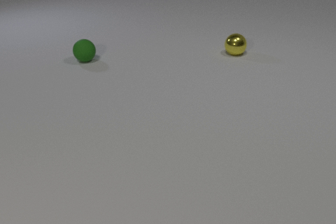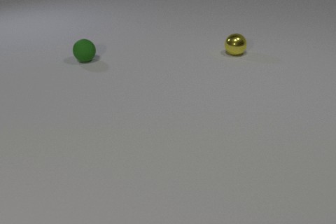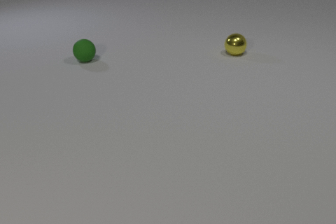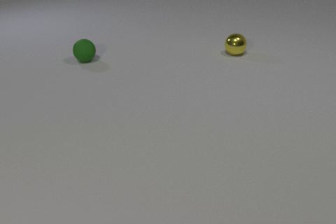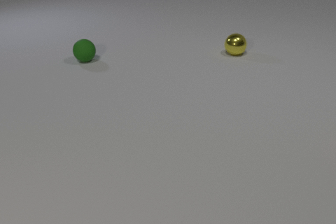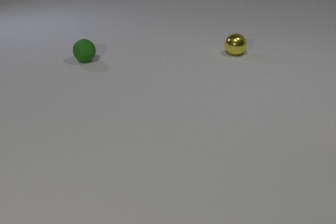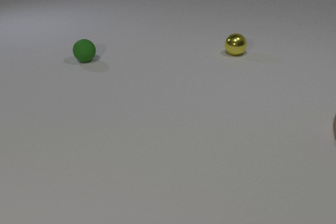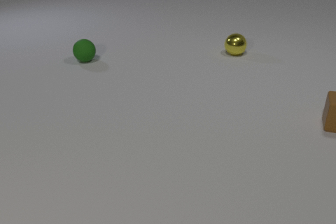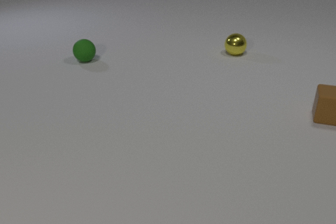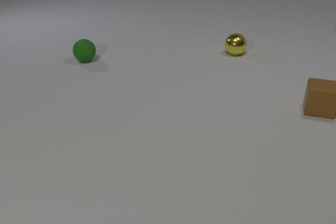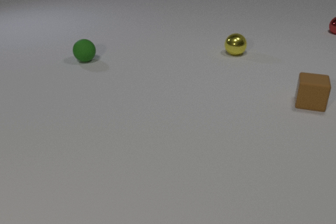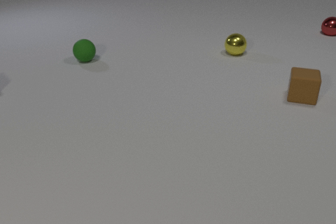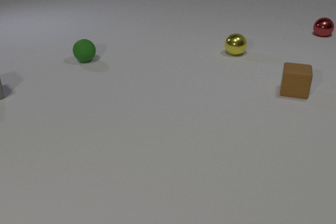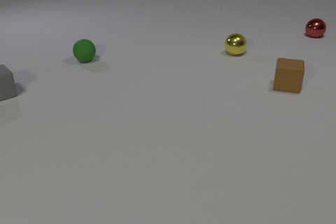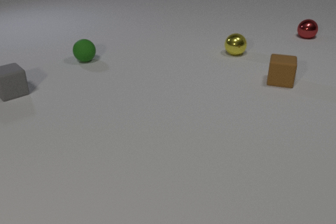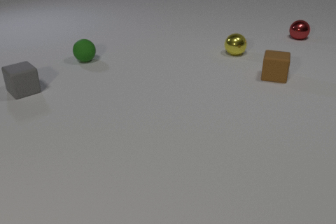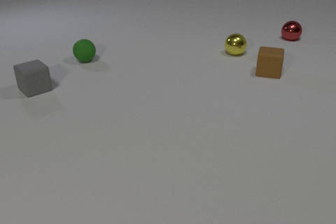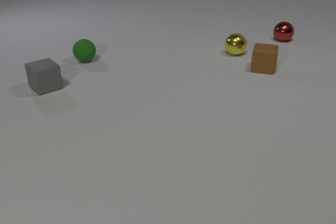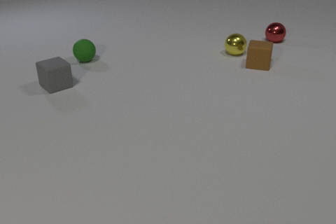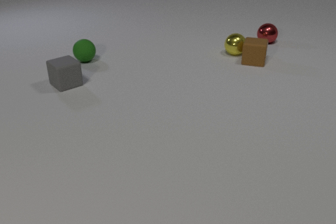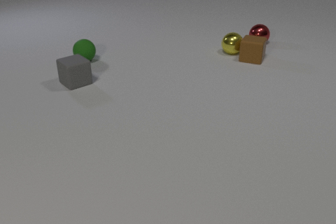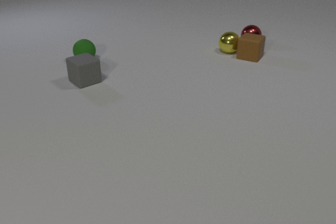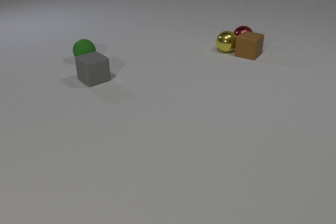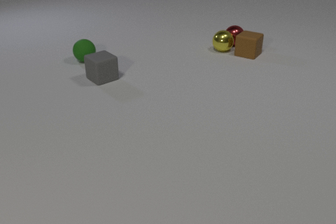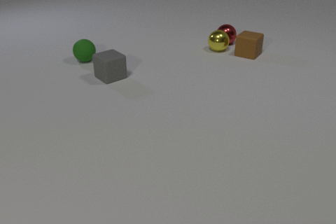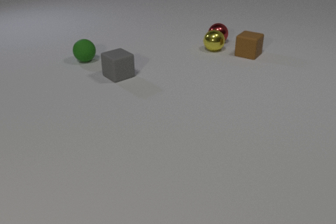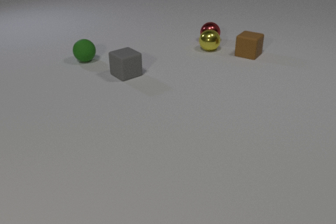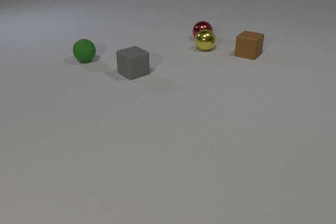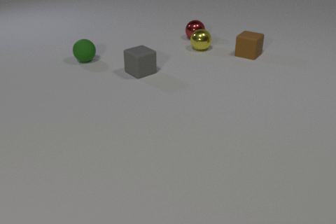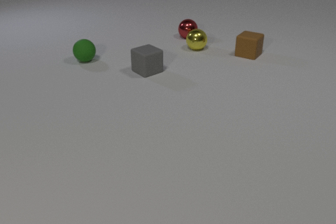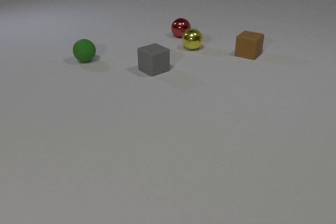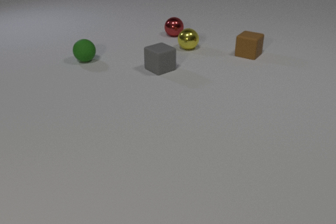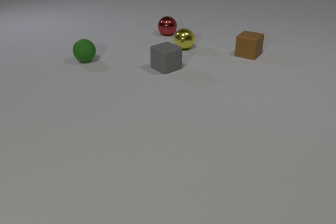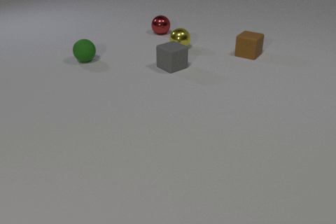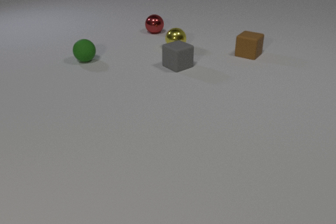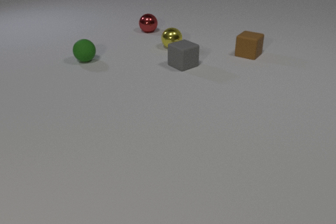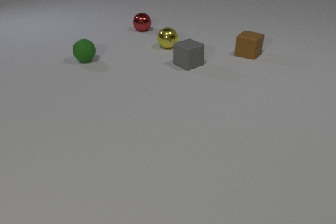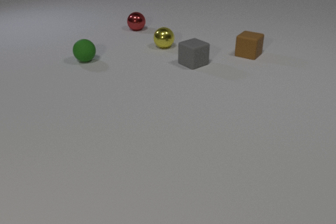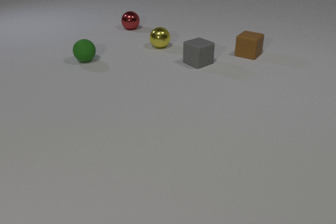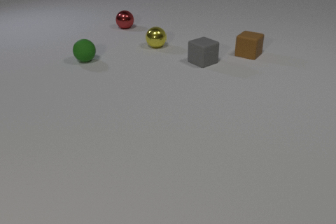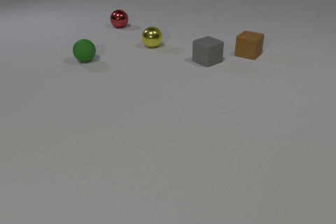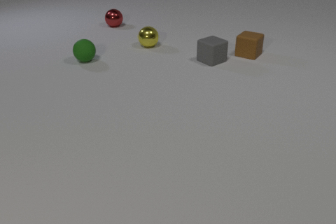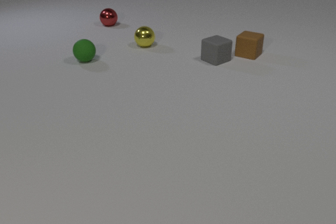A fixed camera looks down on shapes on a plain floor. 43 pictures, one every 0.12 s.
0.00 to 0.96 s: The brown rubber cube comes in at the right edge, slides away from the camera and to the left.
0.96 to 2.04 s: The brown rubber cube slides away from the camera and to the left. The red metal sphere comes in at the right edge, rolls to the left and toward the camera. The gray rubber cube comes in at the left edge, slides to the right.
2.04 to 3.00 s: The brown rubber cube slides away from the camera and to the left. The yellow metal sphere rolls to the left and away from the camera. The red metal sphere rolls to the left. The gray rubber cube slides to the right. The brown rubber cube and the yellow metal sphere collide. The brown rubber cube and the red metal sphere collide. The yellow metal sphere and the red metal sphere collide.
3.00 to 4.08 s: The yellow metal sphere rolls to the left. The red metal sphere rolls to the left and away from the camera. The gray rubber cube slides to the right.
4.08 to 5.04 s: The yellow metal sphere rolls to the left. The red metal sphere rolls to the left and away from the camera. The gray rubber cube slides to the right and away from the camera.
Are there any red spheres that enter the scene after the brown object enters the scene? yes.
How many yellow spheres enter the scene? 0.
How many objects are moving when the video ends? 3.
